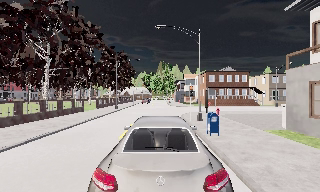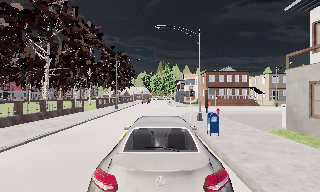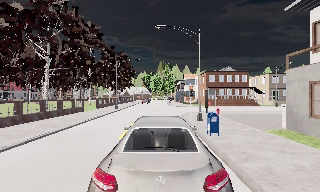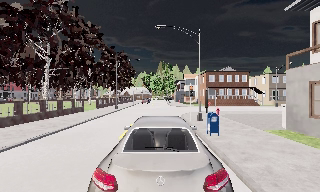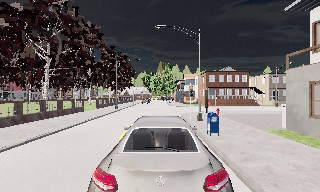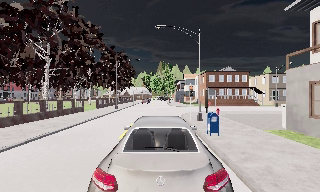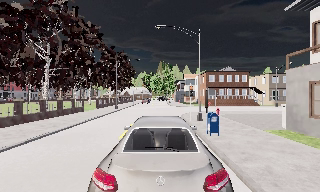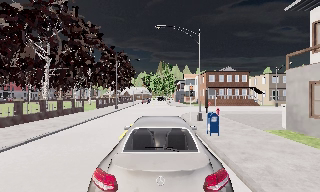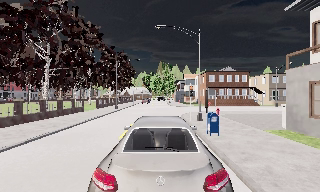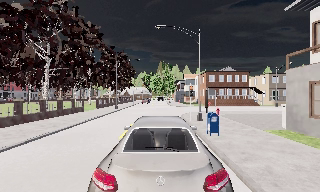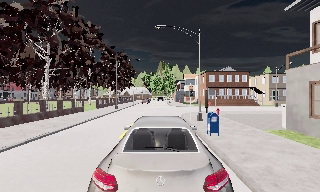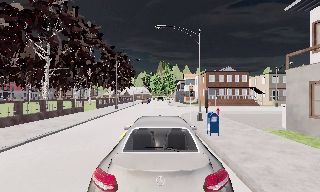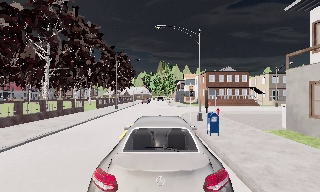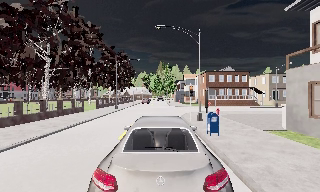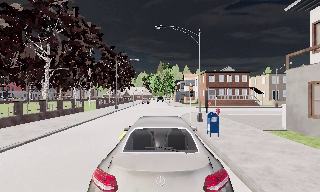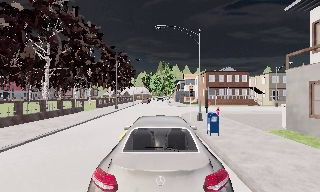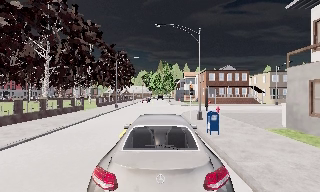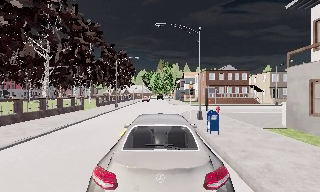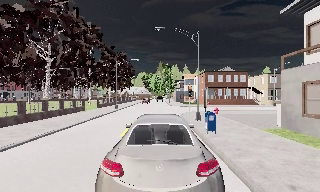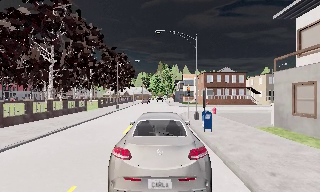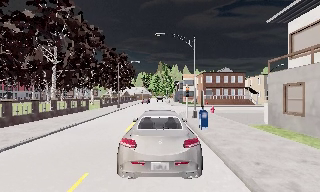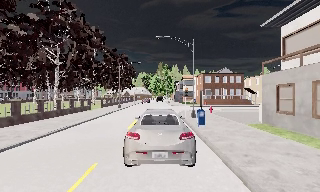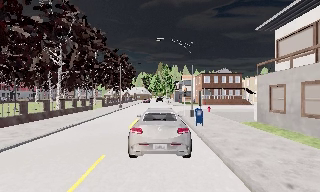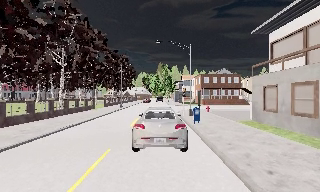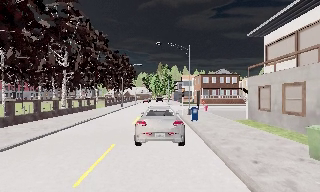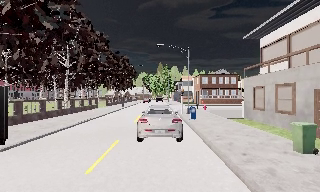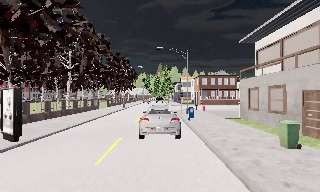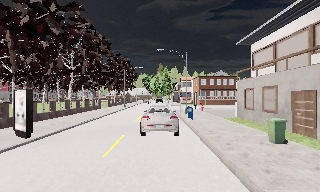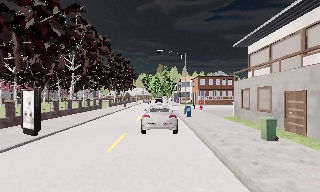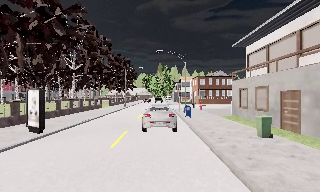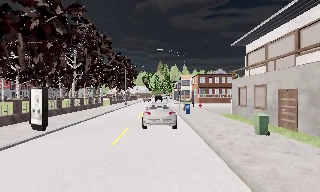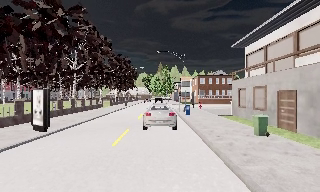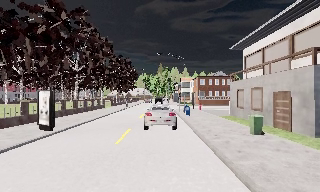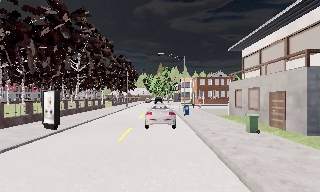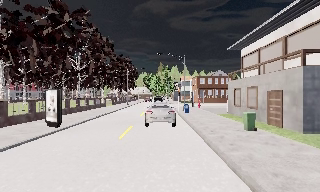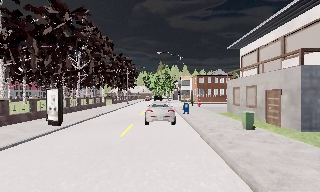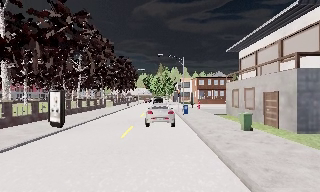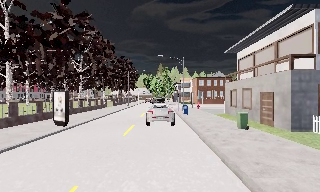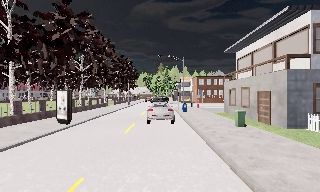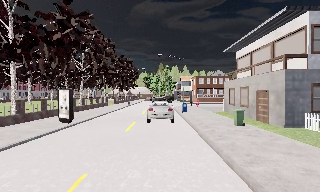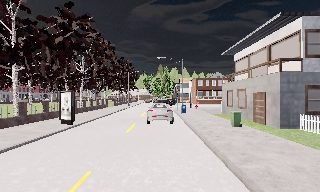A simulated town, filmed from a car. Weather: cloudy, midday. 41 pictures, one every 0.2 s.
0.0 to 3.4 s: The camera keeps its place and its aim.
3.4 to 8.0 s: The camera travels backward, about 10 m, so what stands in front gets smaller. It loses speed.
The film runs backward here.
